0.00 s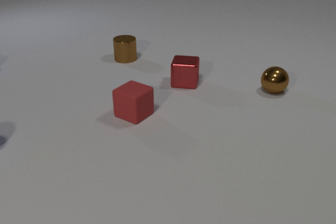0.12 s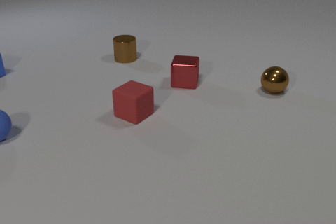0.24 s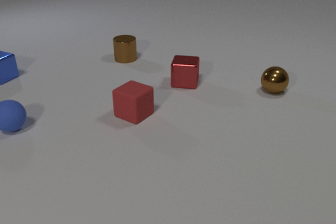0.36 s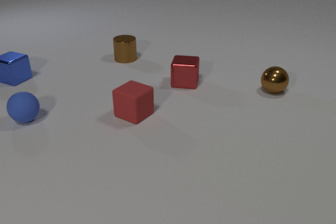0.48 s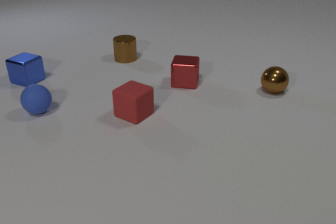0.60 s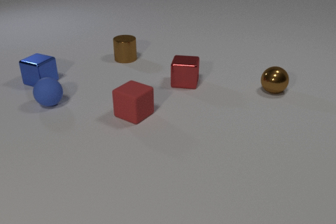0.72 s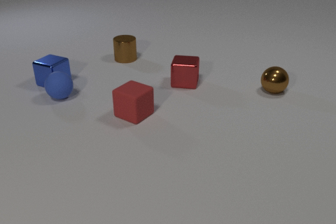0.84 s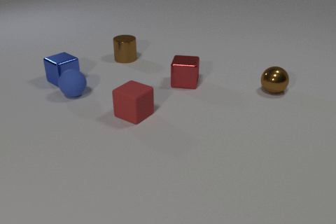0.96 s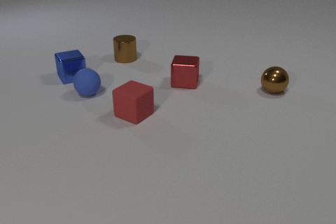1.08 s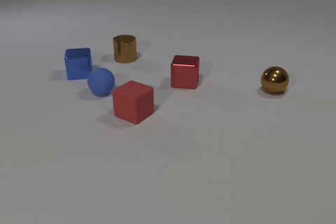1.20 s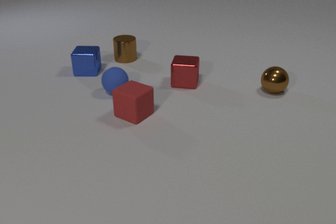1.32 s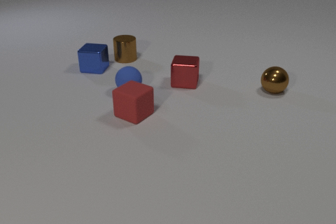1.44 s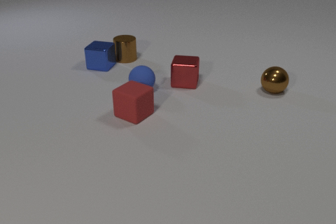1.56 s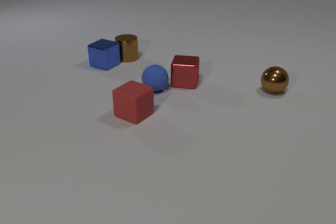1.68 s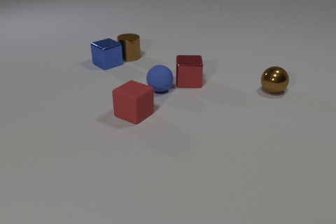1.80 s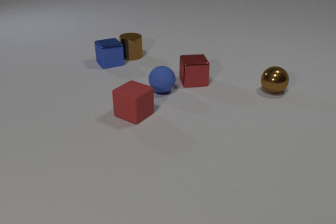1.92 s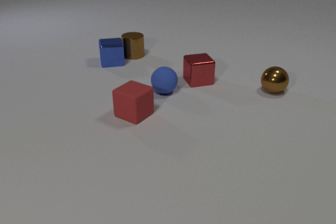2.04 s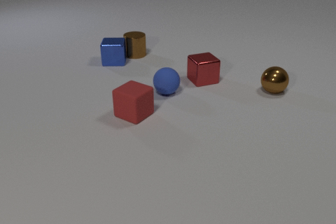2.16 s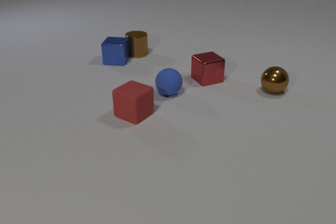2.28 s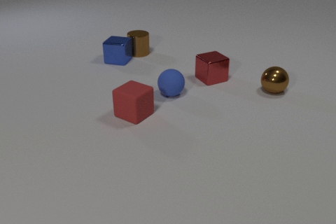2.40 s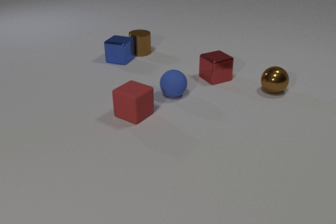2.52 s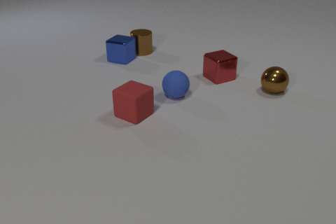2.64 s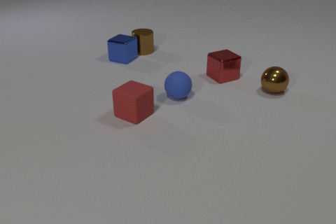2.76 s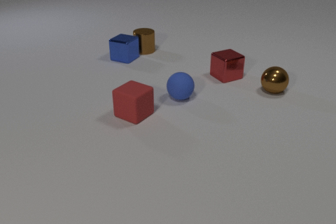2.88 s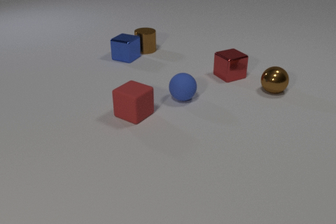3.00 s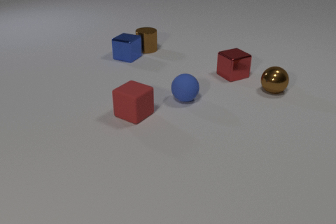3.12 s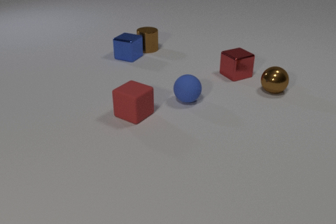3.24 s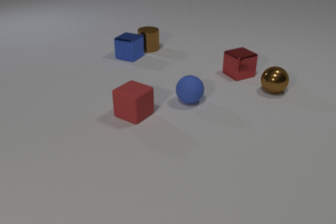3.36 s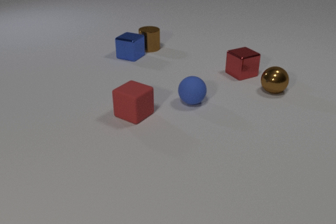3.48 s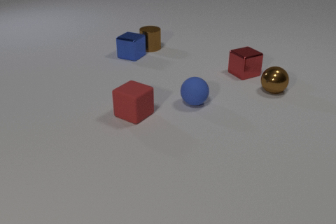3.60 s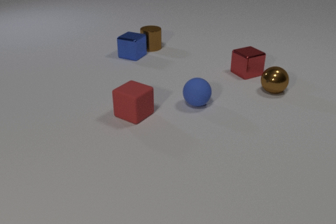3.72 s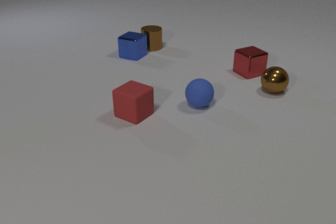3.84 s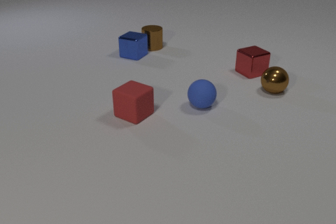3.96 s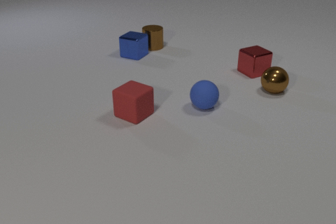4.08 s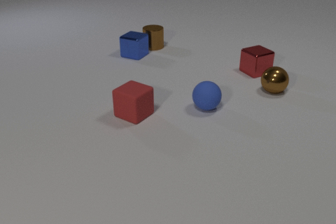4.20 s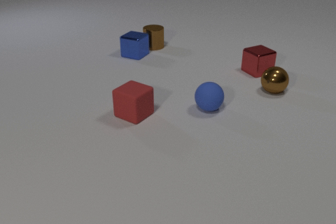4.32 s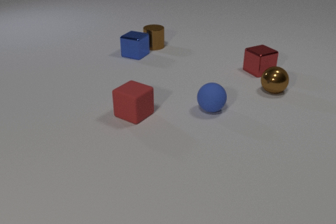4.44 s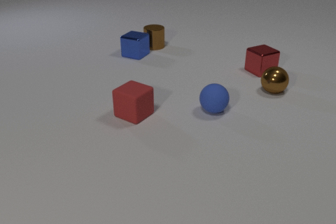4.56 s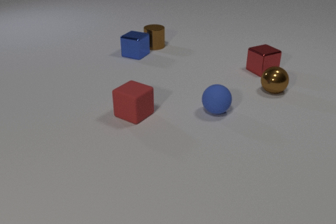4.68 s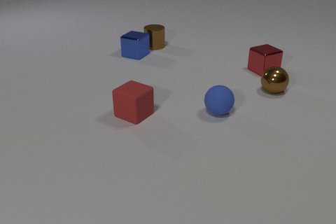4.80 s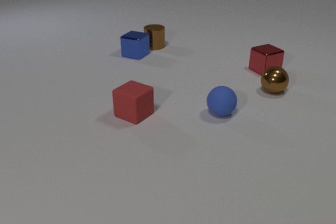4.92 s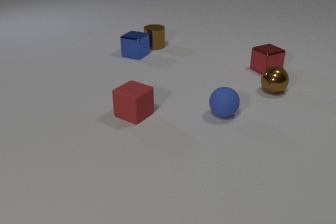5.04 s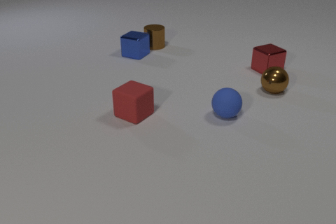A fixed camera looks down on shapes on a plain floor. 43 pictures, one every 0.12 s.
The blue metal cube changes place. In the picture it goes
to the right.
The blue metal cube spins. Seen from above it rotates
clockwise.
0.00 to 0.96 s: The blue metal cube comes in at the left edge, slides to the right, spins so that its near face slides to the left, clockwise seen from above. The blue rubber sphere comes in at the left edge, rolls to the right and away from the camera. The blue metal cube and the blue rubber sphere collide.
0.96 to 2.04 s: The blue metal cube slides to the right and away from the camera, spins clockwise seen from above by about 120 degrees, its near face sliding to the left. The blue rubber sphere rolls to the right. The brown metal cylinder slides away from the camera and to the right. The red metal cube slides to the right and away from the camera, spins counterclockwise seen from above by about 30 degrees, its near face sliding to the right. The blue metal cube and the brown metal cylinder collide. The blue rubber sphere and the red metal cube collide.
2.04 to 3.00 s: The blue metal cube slides to the right and away from the camera, spins clockwise seen from above by about 30 degrees, its near face sliding to the left. The blue rubber sphere rolls to the right and toward the camera. The brown metal cylinder slides away from the camera and to the right. The red metal cube slides to the right and away from the camera.
3.00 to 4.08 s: The blue metal cube slides to the right and away from the camera. The blue rubber sphere rolls to the right and toward the camera. The brown metal cylinder slides away from the camera and to the right. The red metal cube slides to the right and away from the camera.
4.08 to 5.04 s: The blue rubber sphere rolls to the right and toward the camera. The red metal cube slides to the right and away from the camera.
How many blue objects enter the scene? 2.
What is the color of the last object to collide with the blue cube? brown.
How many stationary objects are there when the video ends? 4.
